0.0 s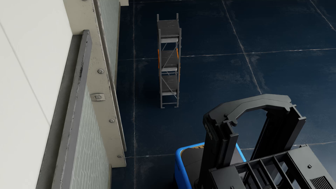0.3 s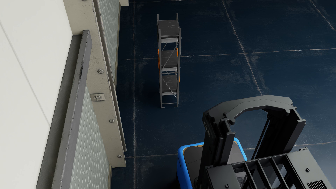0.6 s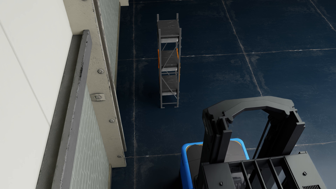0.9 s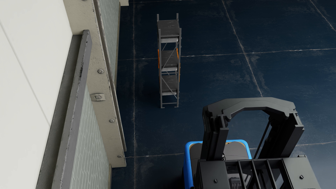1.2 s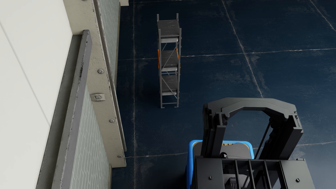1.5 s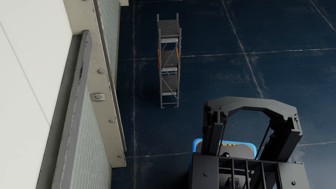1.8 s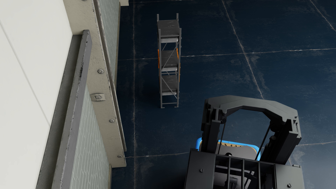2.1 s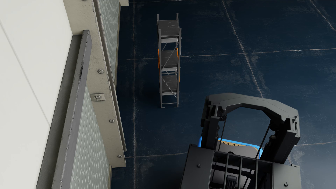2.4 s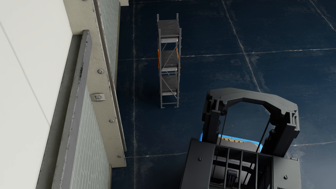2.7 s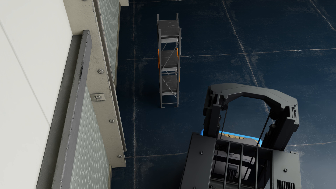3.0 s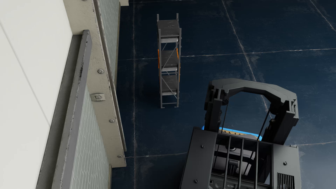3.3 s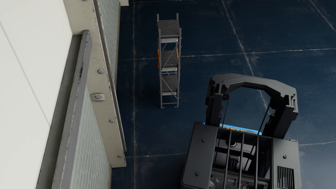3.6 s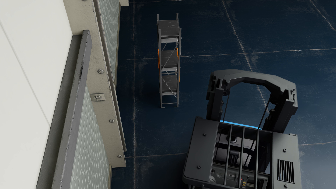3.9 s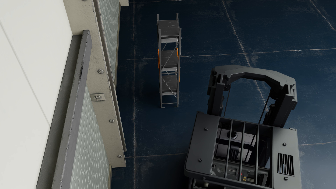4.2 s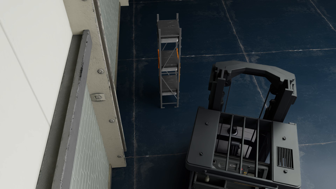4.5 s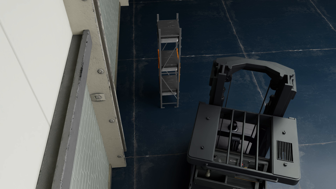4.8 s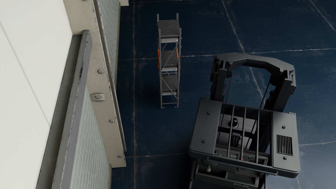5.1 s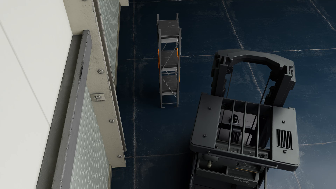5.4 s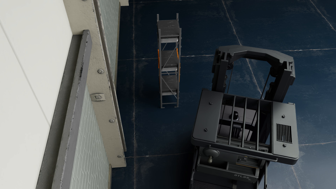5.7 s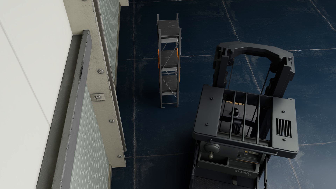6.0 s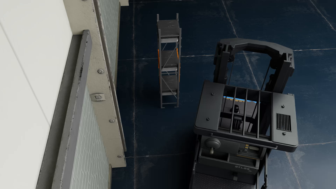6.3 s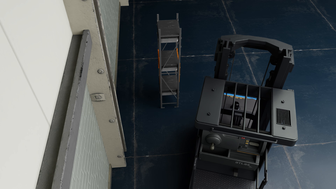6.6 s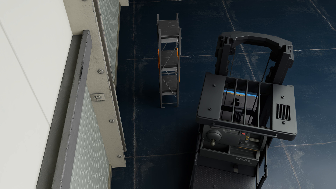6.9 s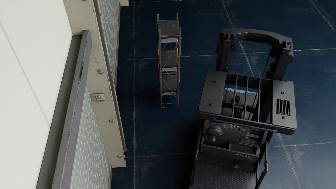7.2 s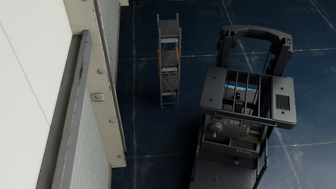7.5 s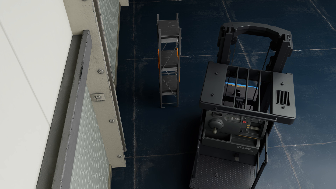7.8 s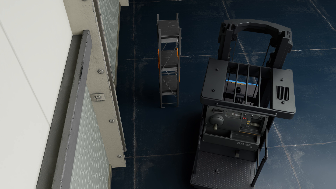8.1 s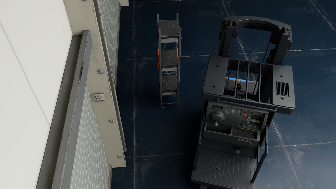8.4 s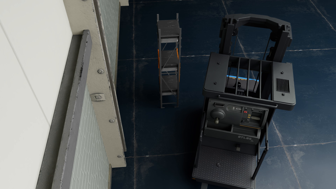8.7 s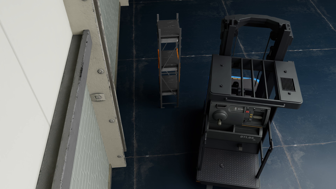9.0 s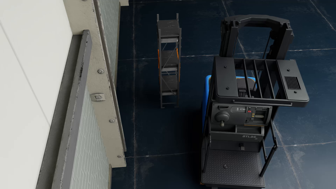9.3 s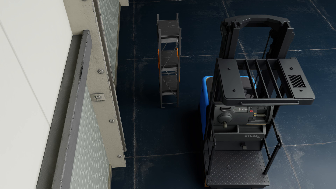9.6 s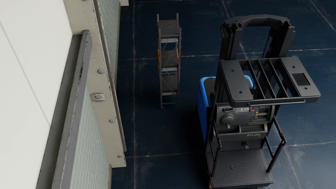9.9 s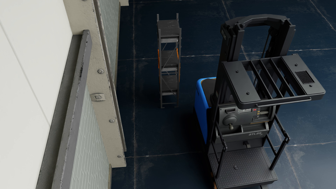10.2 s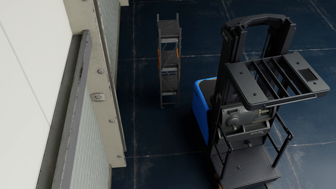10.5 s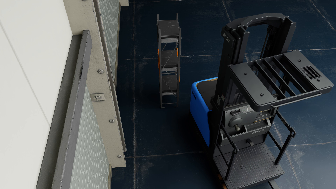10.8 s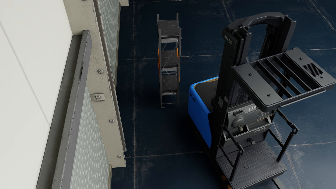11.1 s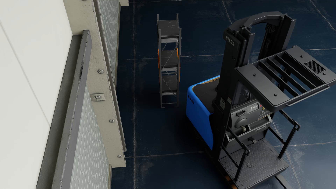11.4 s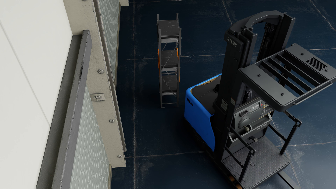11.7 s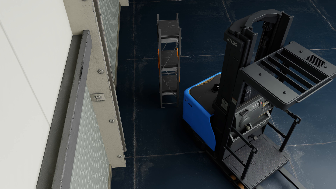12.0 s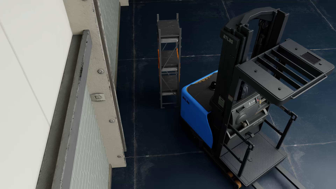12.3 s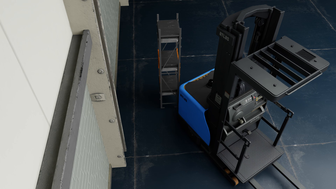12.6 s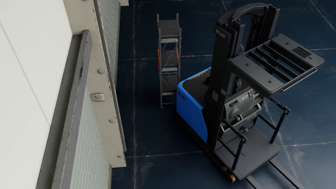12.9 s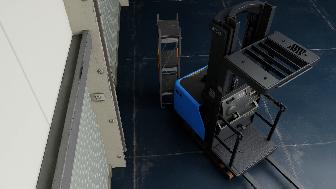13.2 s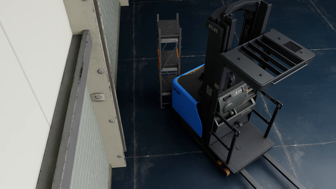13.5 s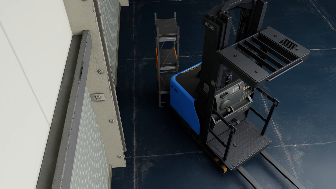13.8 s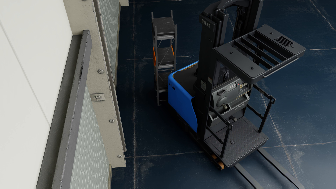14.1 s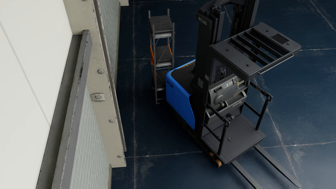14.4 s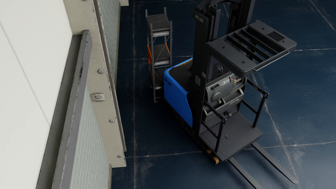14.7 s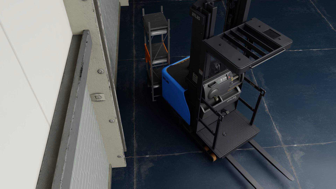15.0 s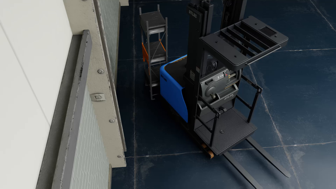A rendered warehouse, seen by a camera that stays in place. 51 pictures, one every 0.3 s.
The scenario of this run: A forklift runs into an object in its way.
